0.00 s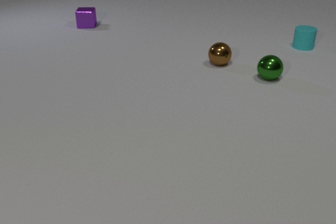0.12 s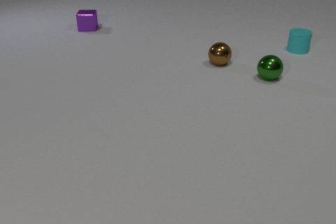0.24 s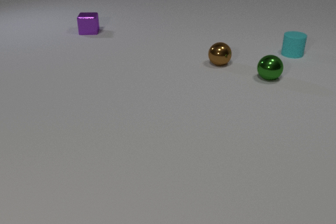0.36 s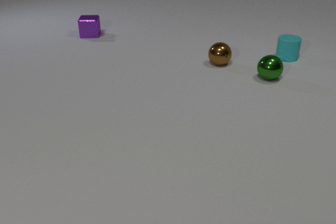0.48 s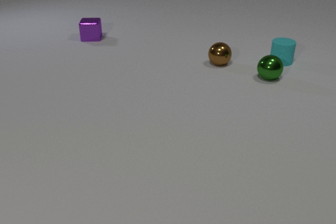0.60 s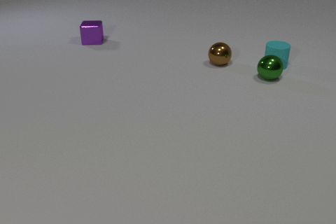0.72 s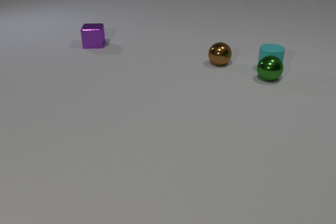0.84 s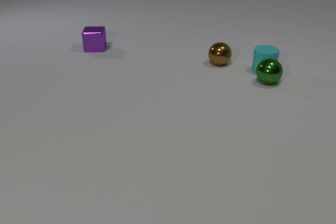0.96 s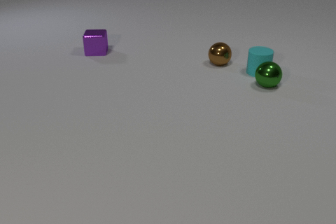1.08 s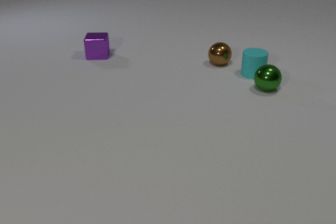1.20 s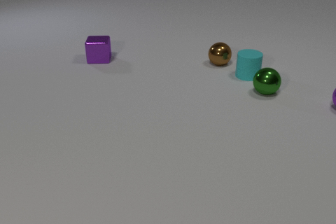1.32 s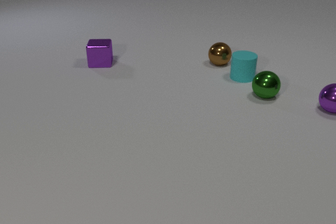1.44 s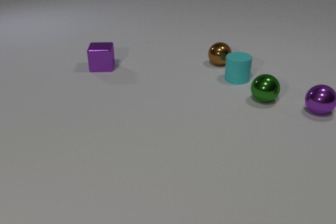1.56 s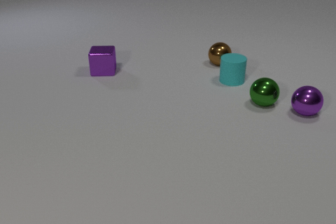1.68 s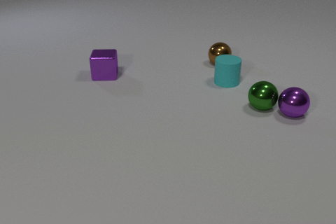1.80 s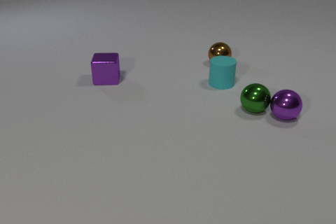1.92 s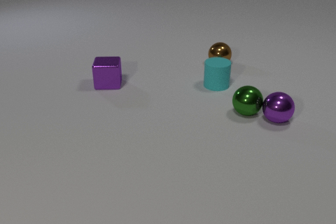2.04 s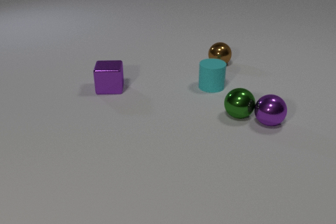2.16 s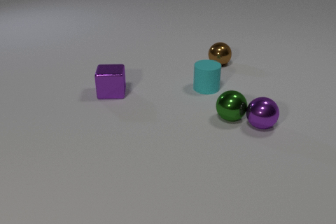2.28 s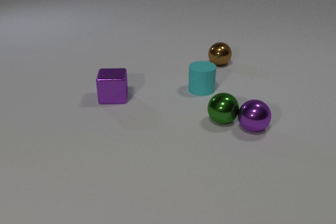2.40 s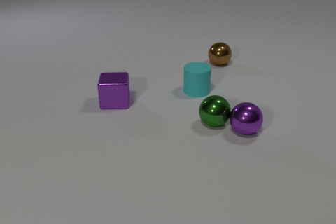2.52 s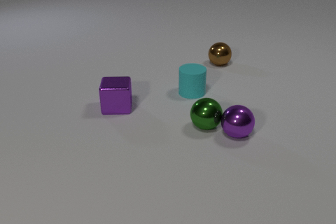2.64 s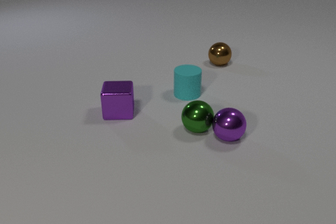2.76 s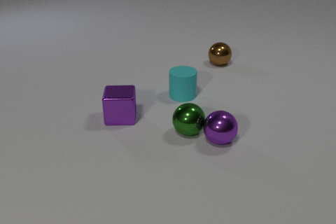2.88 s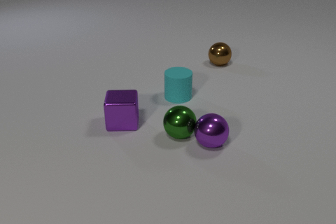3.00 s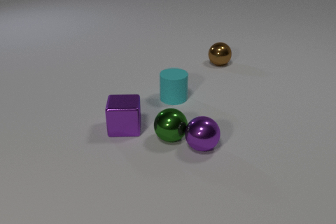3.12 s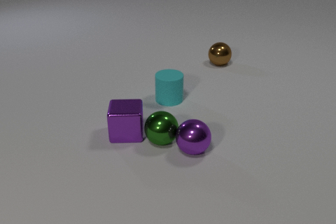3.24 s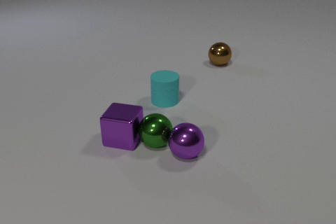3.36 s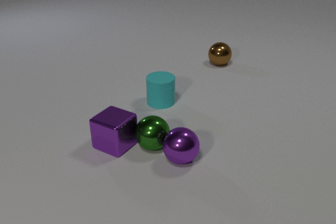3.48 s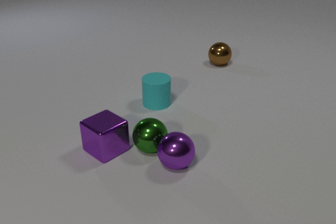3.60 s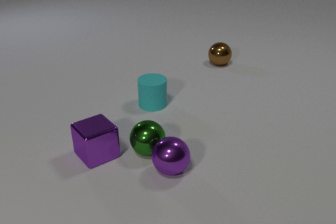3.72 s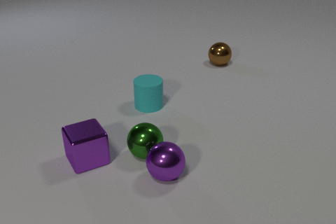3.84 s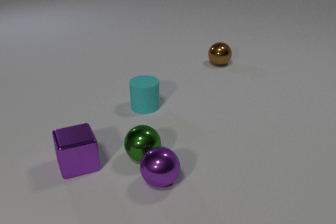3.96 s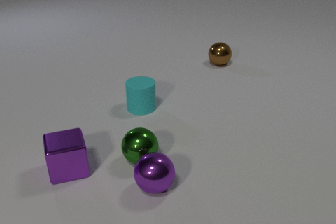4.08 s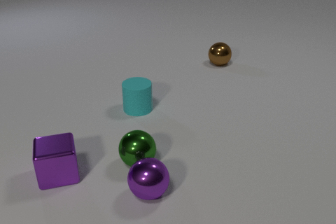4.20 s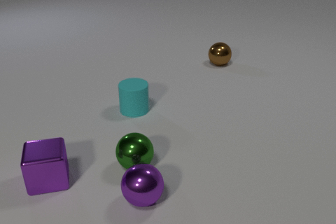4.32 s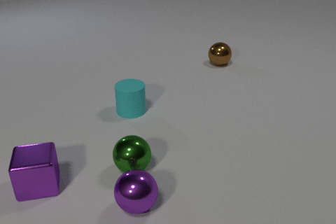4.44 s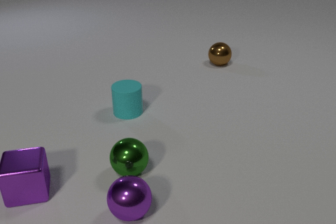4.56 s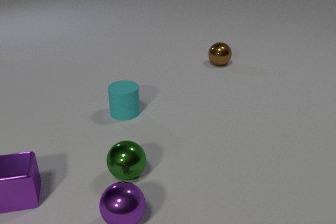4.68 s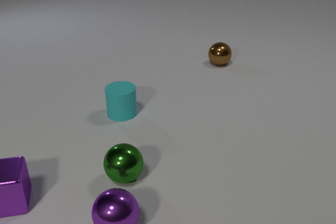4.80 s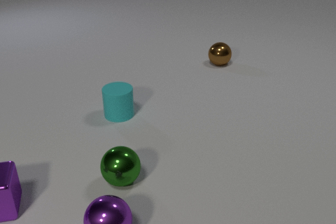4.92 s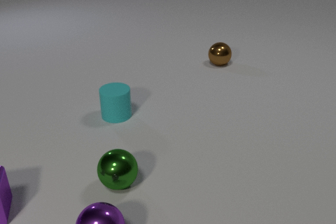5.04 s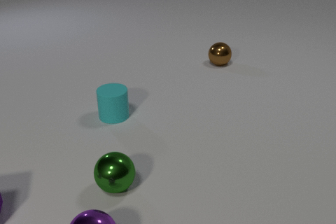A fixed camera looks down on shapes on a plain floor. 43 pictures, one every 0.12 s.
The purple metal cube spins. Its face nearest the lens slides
to the left.
The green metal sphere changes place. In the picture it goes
toward the camera.
0.00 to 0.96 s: The cyan rubber cylinder slides toward the camera and to the left. The green metal sphere rolls toward the camera. The purple metal cube slides toward the camera. The cyan rubber cylinder and the green metal sphere collide.
0.96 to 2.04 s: The cyan rubber cylinder slides to the left and toward the camera. The green metal sphere rolls toward the camera. The purple metal sphere comes in at the right edge, rolls to the left and toward the camera. The purple metal cube slides toward the camera. The green metal sphere and the purple metal sphere collide.
2.04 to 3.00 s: The cyan rubber cylinder slides to the left and toward the camera. The green metal sphere rolls to the left and toward the camera. The purple metal sphere rolls to the left and toward the camera. The purple metal cube slides toward the camera.
3.00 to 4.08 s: The cyan rubber cylinder slides to the left and toward the camera. The green metal sphere rolls toward the camera and to the left. The purple metal sphere rolls toward the camera and to the left. The purple metal cube slides toward the camera and to the left, spins clockwise seen from above by about 75 degrees, its near face sliding to the left. The green metal sphere and the purple metal cube collide.
4.08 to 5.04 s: The cyan rubber cylinder slides to the left and toward the camera. The green metal sphere rolls toward the camera and to the left. The purple metal sphere rolls toward the camera and to the left. The purple metal cube slides to the left and toward the camera.
What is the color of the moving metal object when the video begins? purple.
How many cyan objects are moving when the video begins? 1.
What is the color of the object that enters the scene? purple.
